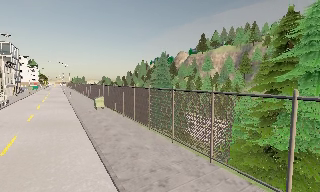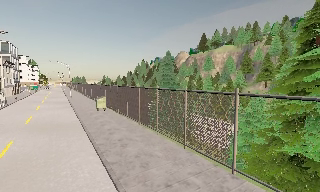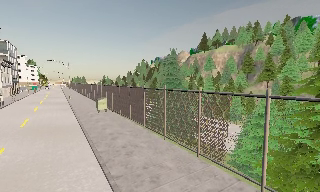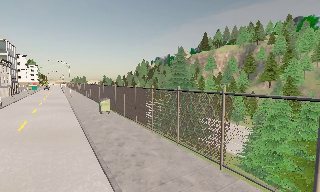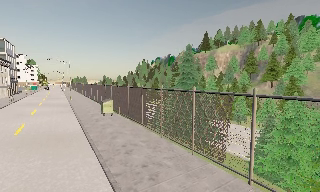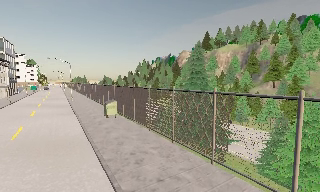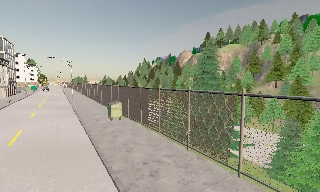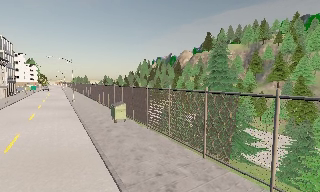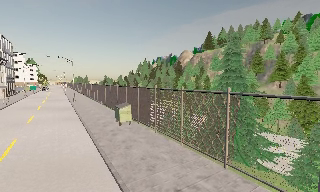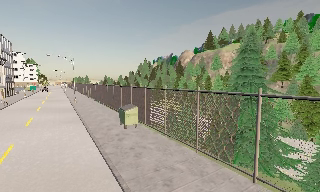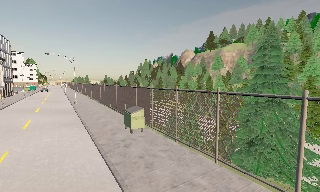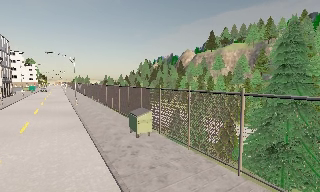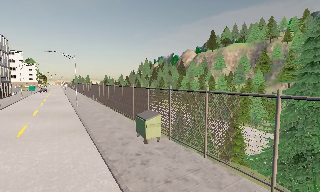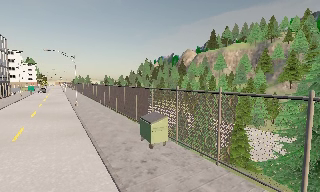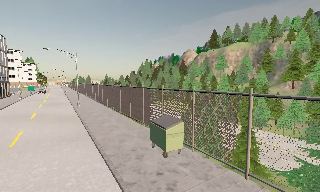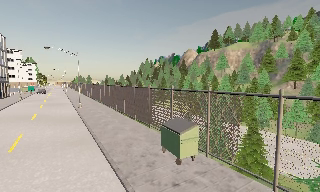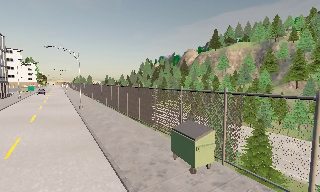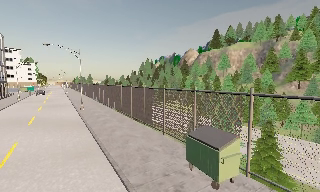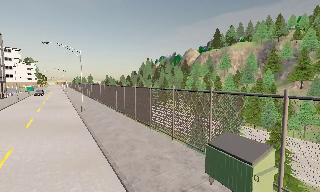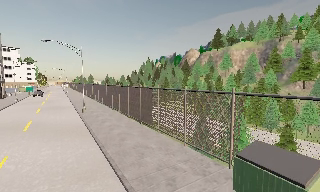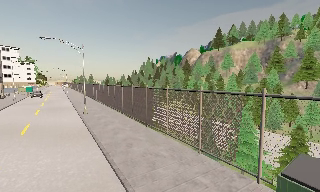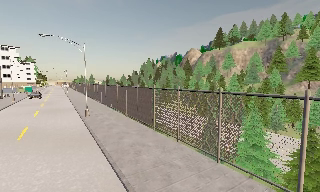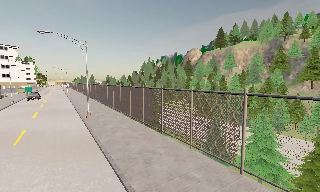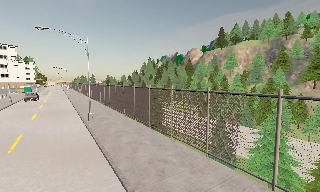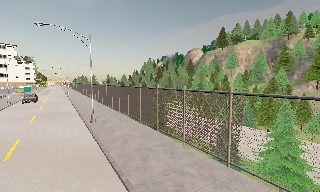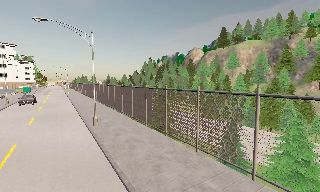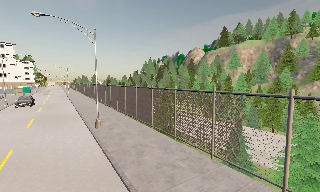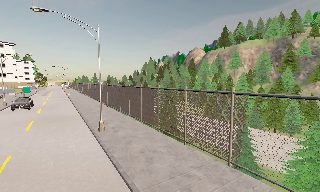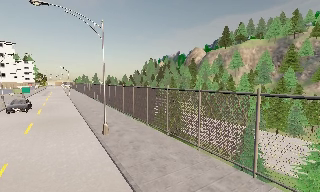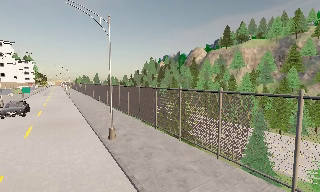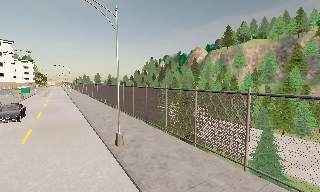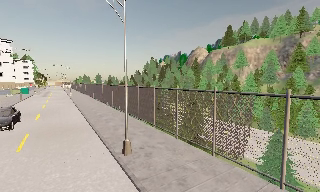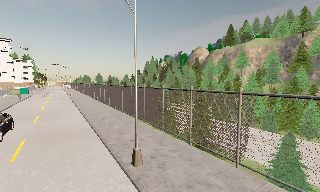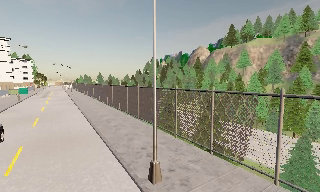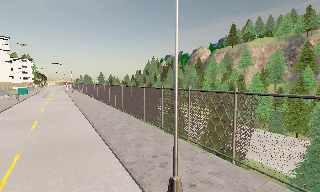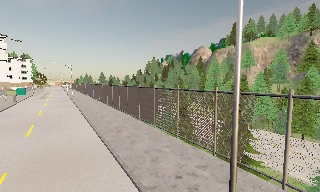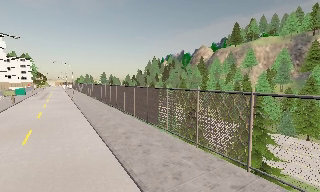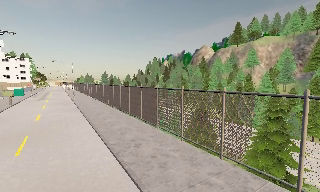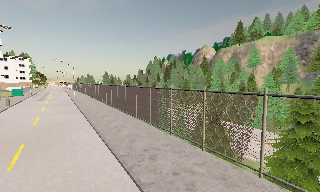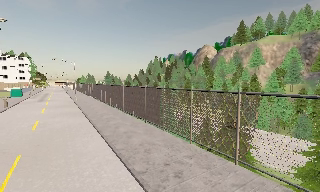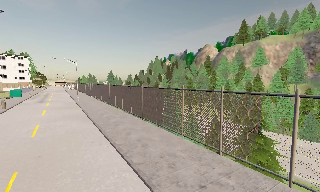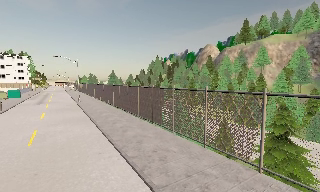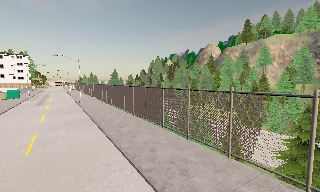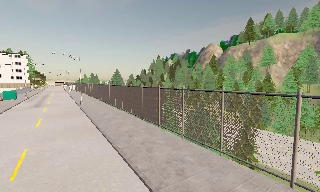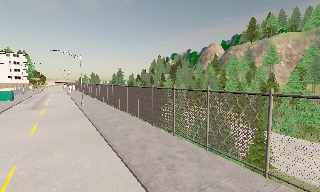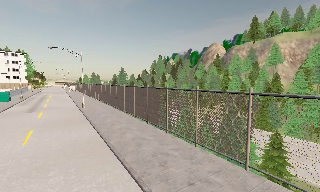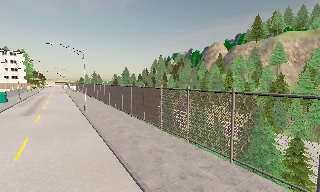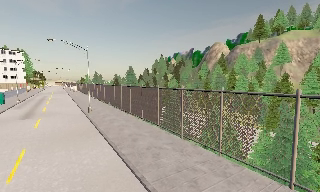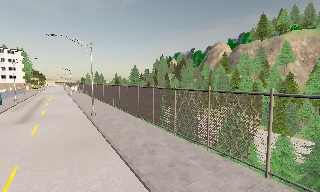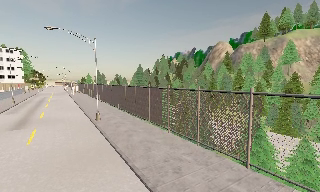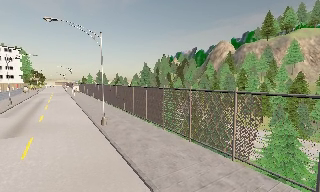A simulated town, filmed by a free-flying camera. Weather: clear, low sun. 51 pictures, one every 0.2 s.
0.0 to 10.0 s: The camera travels forward and to its left, about 65 m, so what stands in front looms larger. It gains speed.
The film runs forward here.
